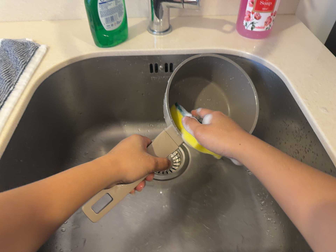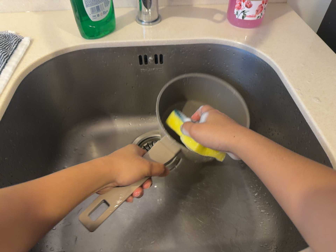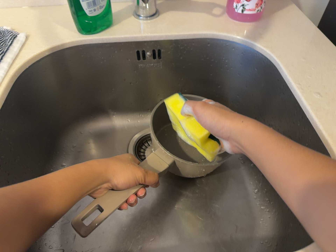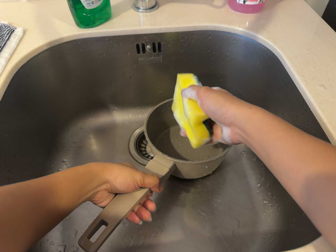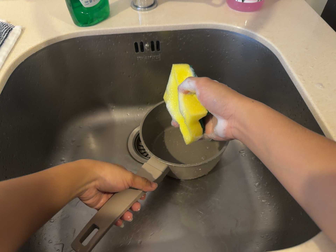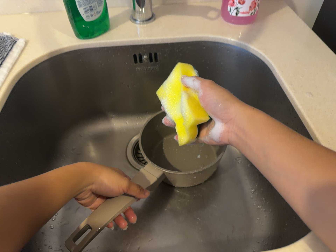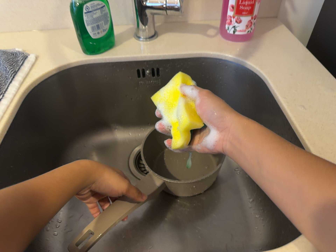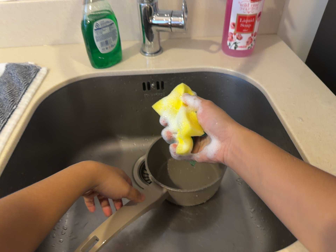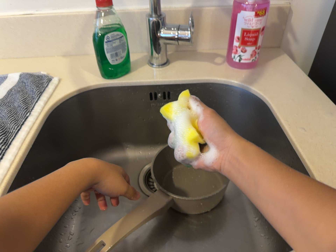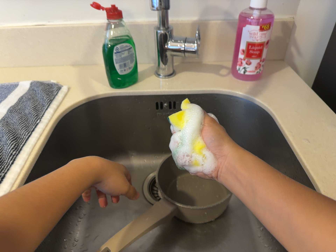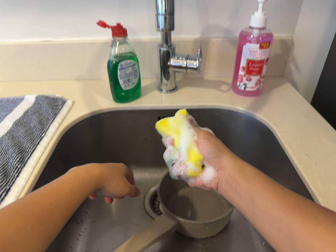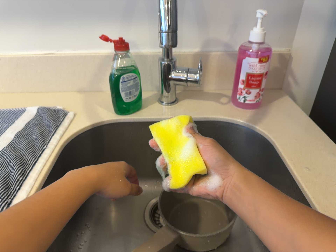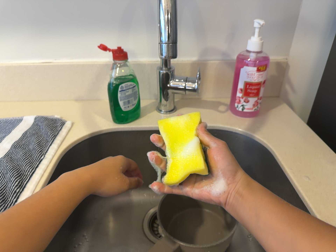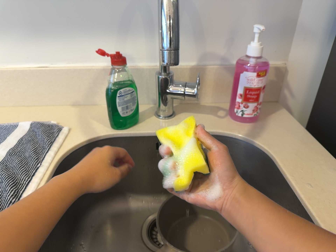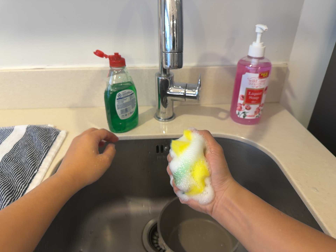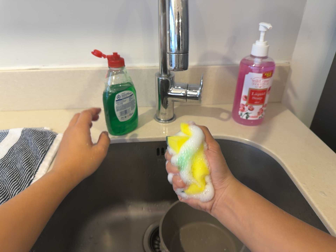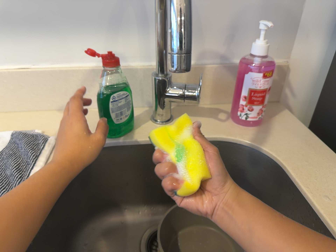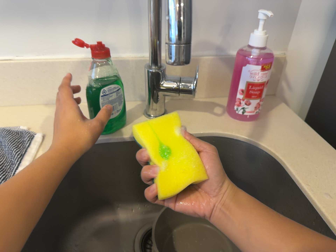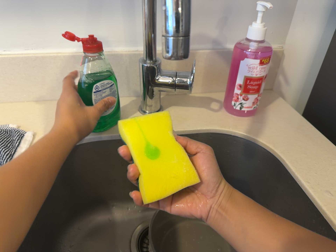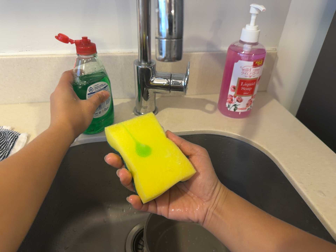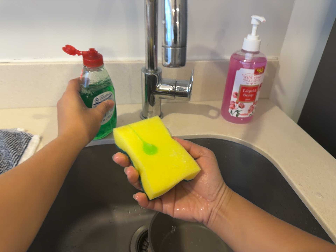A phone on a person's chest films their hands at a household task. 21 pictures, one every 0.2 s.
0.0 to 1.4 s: The camera shifts only a little, or ends up much as it began.
1.4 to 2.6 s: The camera's aim tips toward the top of its view by about 10 degrees, and the scene shifts downward.
2.6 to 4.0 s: The camera travels forward, about 8 cm, so what stands in front looms larger.
The film runs backward here.
